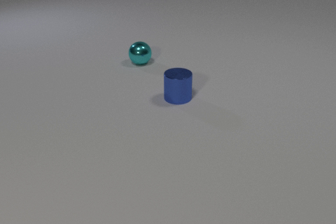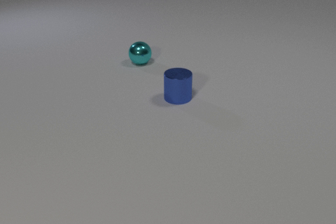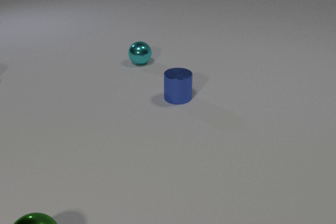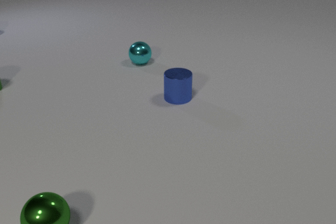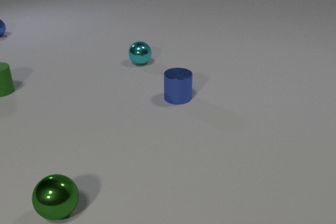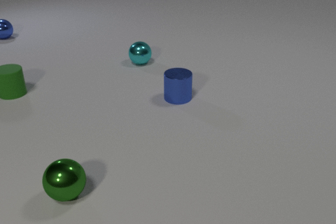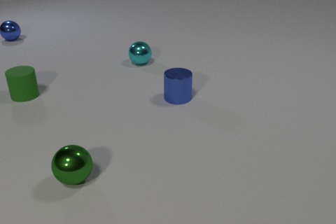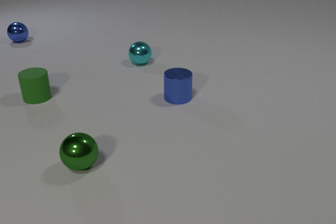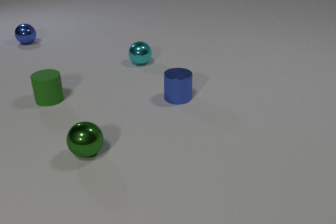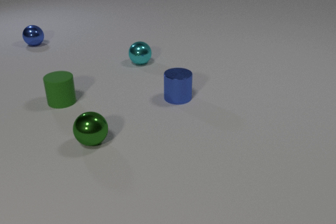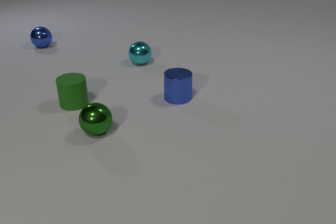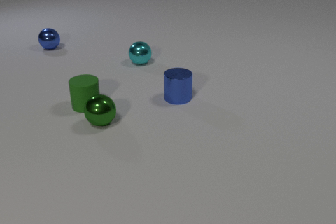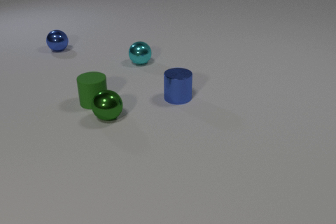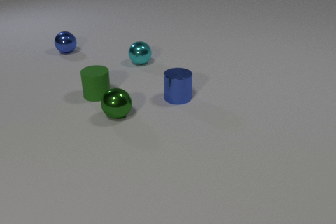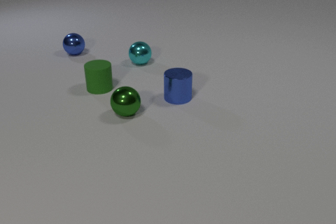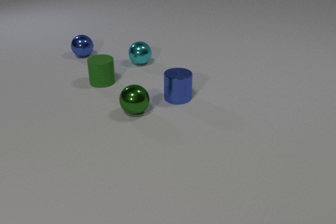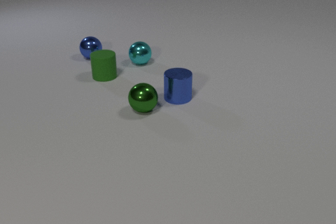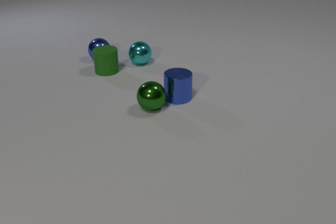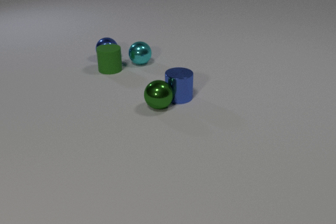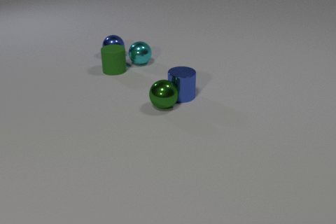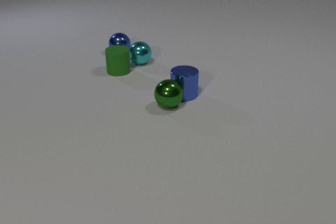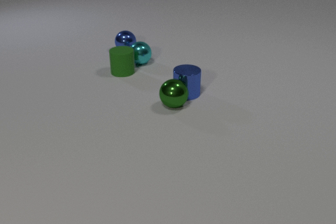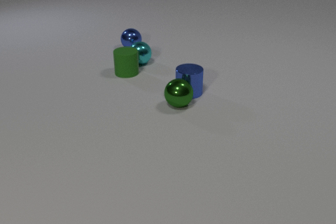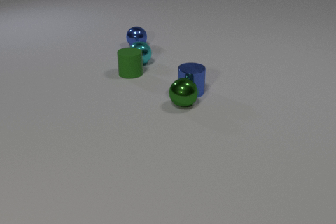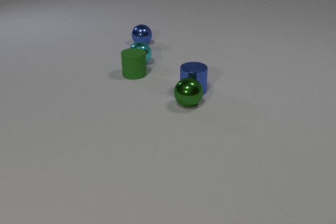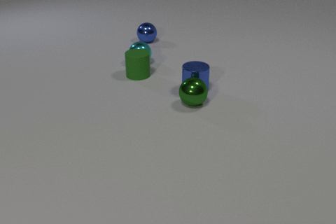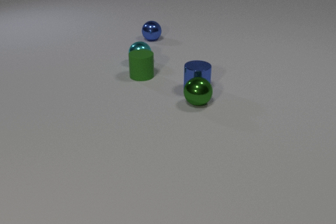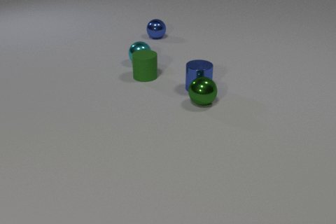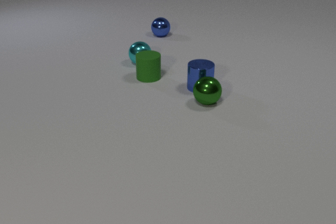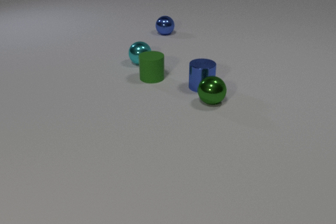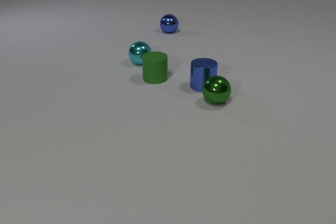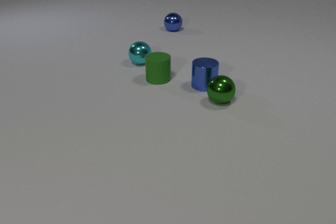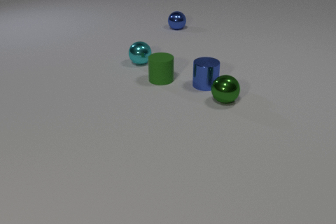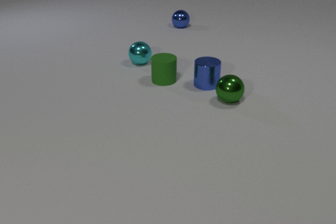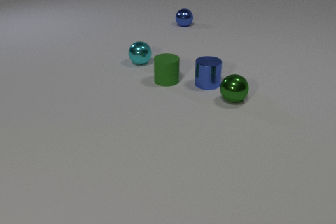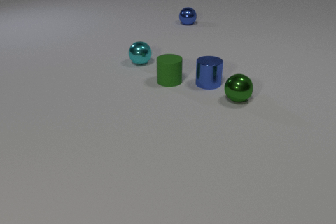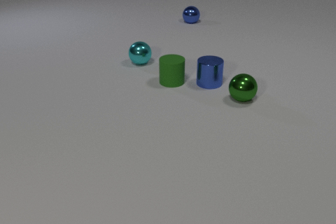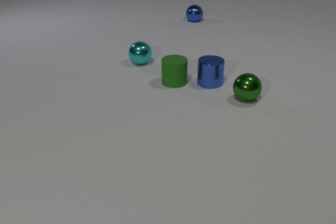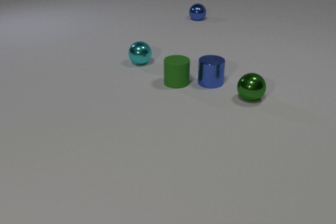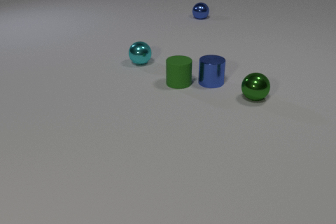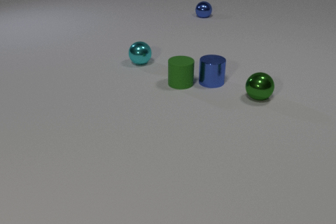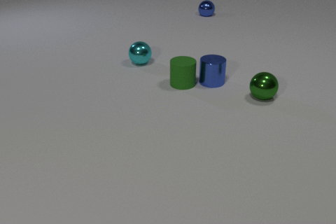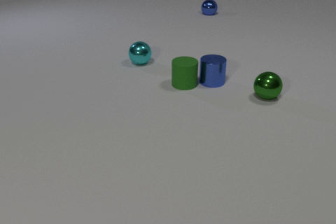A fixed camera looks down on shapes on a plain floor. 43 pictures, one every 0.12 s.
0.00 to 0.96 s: The green metal sphere comes in at the bottom edge, rolls away from the camera. The green rubber cylinder comes in at the left edge, slides to the right and toward the camera. The blue metal sphere comes in at the left edge, rolls toward the camera and to the right.
0.96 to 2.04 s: The green metal sphere rolls away from the camera and to the right. The green rubber cylinder slides to the right and away from the camera. The blue metal sphere rolls to the right and toward the camera. The green metal sphere and the green rubber cylinder collide.
2.04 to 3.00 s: The green metal sphere rolls to the right. The green rubber cylinder slides to the right and toward the camera. The blue metal cylinder slides away from the camera and to the right. The blue metal sphere rolls to the right and away from the camera. The green rubber cylinder and the blue metal sphere collide. The green metal sphere and the blue metal cylinder collide.
3.00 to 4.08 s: The green metal sphere rolls to the right. The green rubber cylinder slides to the right and toward the camera. The blue metal cylinder slides away from the camera and to the right. The blue metal sphere rolls away from the camera and to the right.
4.08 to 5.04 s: The green metal sphere rolls to the right and away from the camera. The green rubber cylinder slides to the right and toward the camera. The blue metal cylinder slides away from the camera. The blue metal sphere rolls away from the camera and to the right.
How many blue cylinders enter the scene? 0.
How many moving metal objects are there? 3.
What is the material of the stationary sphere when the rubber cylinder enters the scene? metal.
